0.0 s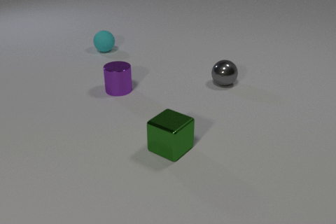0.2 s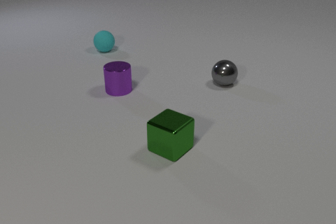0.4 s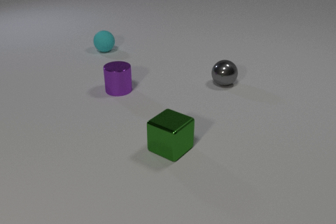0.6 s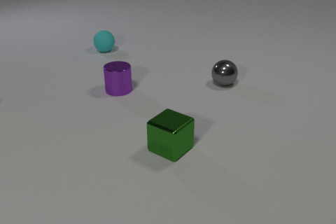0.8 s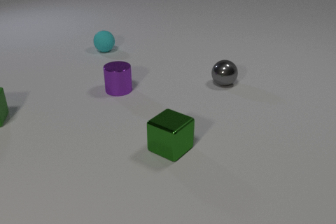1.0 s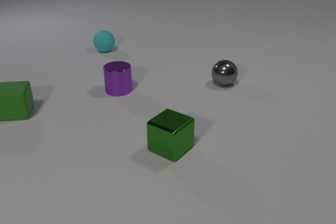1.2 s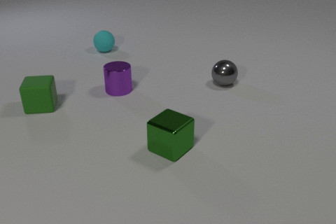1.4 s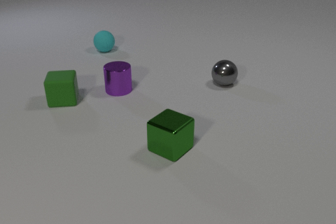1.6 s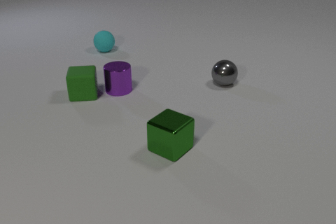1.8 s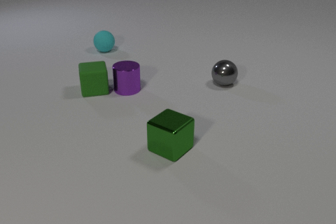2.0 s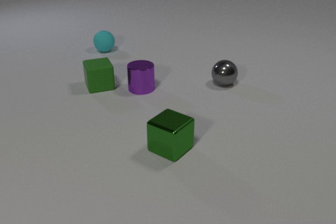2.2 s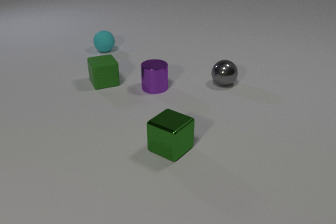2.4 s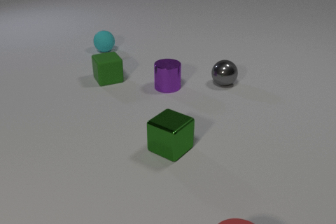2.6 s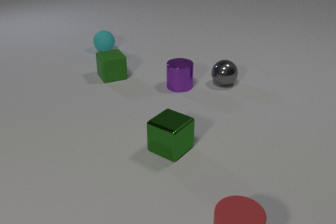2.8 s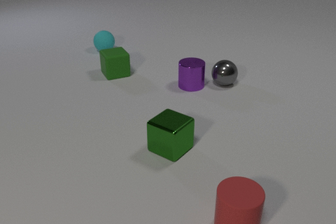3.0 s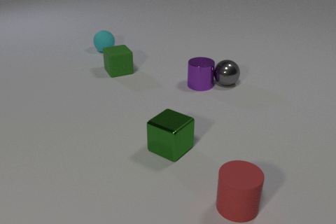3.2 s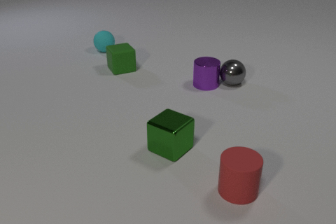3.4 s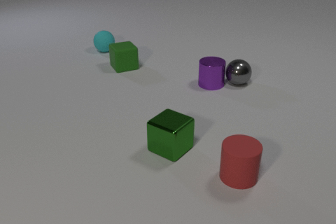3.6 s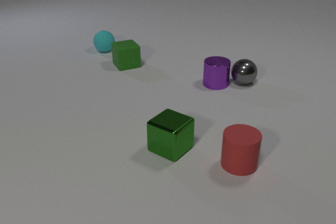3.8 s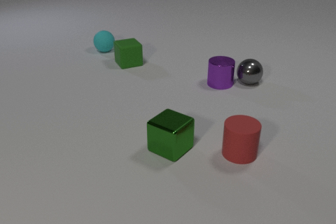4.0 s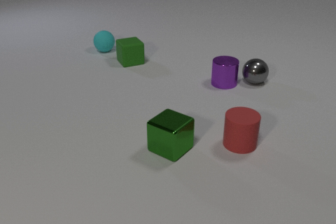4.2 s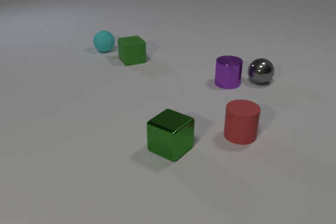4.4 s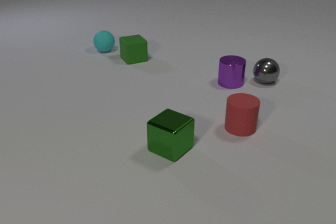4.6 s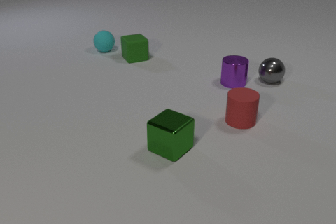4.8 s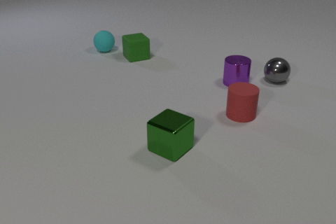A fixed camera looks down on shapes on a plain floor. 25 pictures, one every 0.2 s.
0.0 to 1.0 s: The green rubber cube comes in at the left edge, slides to the right.
1.0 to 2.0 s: The green rubber cube slides to the right and away from the camera. The purple metal cylinder slides to the right. The green rubber cube and the purple metal cylinder collide.
2.0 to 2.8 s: The green rubber cube slides away from the camera and to the right. The purple metal cylinder slides to the right. The red rubber cylinder comes in at the bottom edge, slides away from the camera.
2.8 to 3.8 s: The green rubber cube slides away from the camera and to the right. The purple metal cylinder slides to the right. The gray metal sphere rolls to the right. The red rubber cylinder slides away from the camera. The purple metal cylinder and the gray metal sphere collide.
3.8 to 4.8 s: The green rubber cube slides away from the camera and to the right. The purple metal cylinder slides to the right. The gray metal sphere rolls to the right. The red rubber cylinder slides away from the camera.
How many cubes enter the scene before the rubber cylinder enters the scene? 1.
How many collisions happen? 2.
Are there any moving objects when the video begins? no.
